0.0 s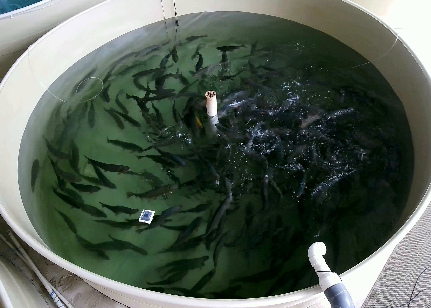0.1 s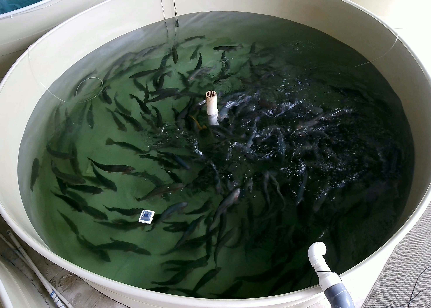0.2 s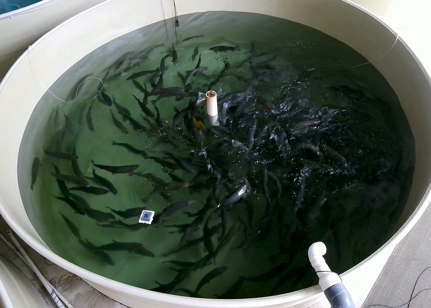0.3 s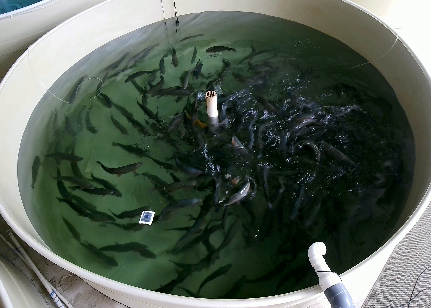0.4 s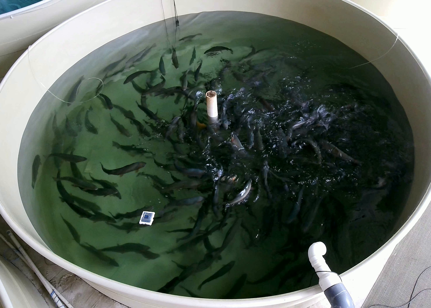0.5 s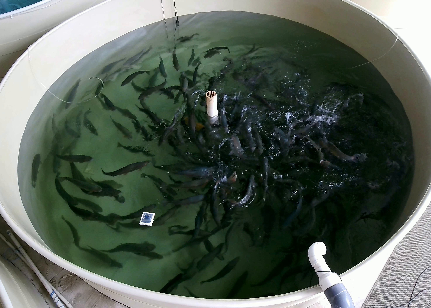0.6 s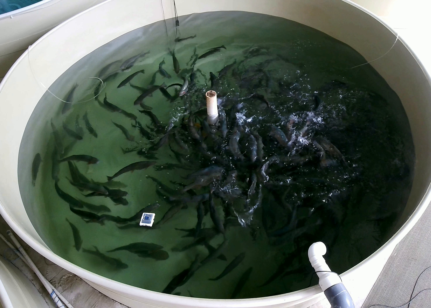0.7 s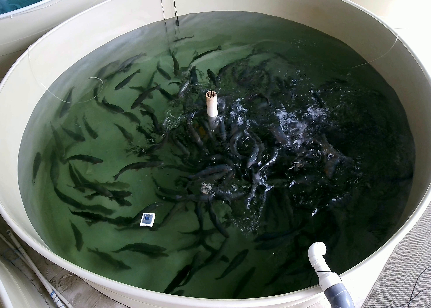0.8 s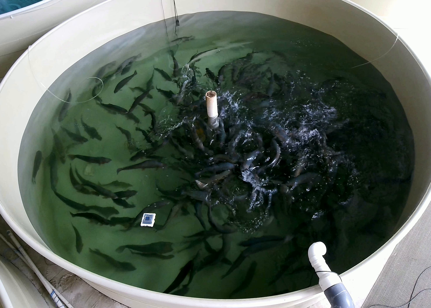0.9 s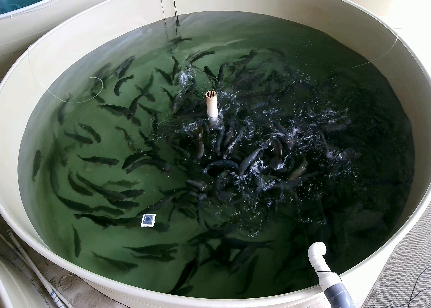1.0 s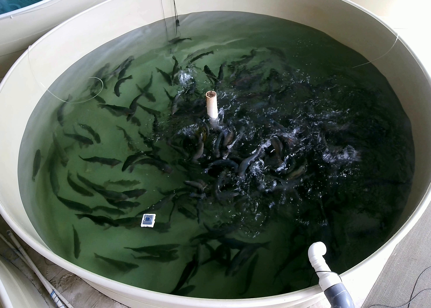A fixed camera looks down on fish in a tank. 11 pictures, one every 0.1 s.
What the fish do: Weak feeding.
